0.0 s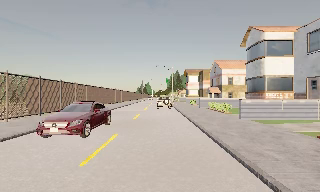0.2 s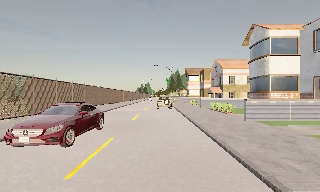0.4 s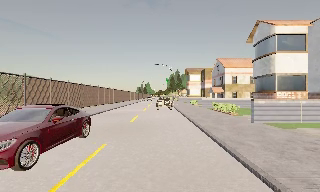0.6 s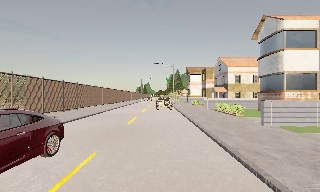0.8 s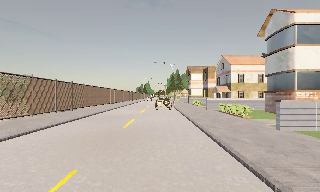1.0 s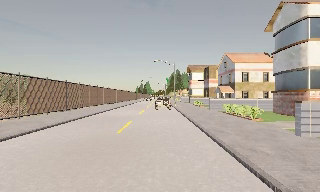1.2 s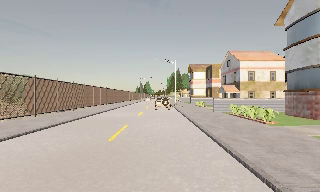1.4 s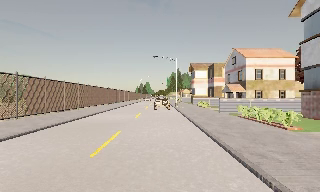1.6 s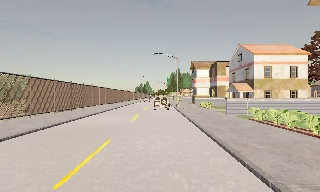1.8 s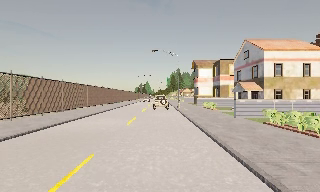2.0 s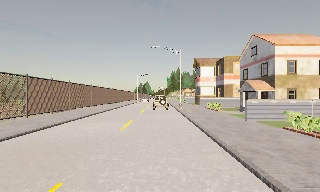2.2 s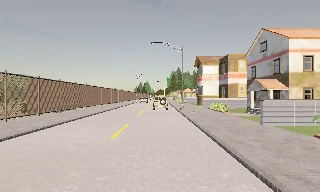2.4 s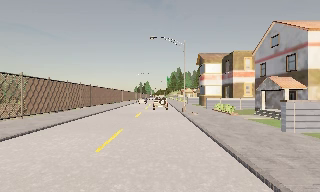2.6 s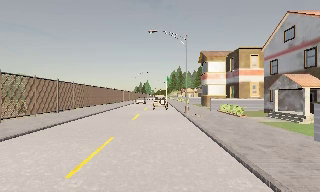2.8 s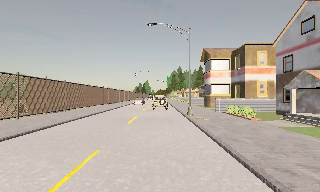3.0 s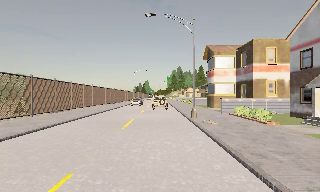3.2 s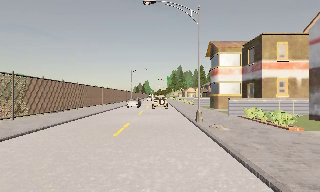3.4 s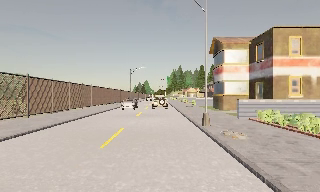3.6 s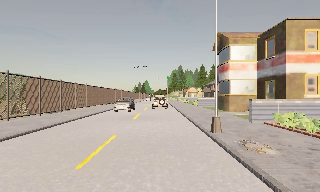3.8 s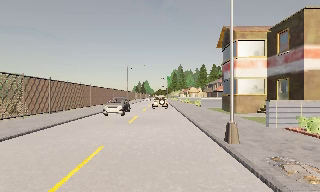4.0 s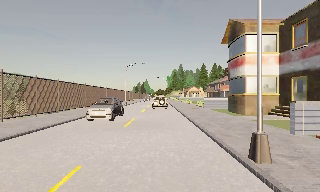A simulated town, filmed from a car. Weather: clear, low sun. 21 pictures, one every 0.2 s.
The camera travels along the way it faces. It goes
forward.
0.0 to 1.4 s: The camera travels forward, about 8 m, so what stands in front looms larger. It gains speed.
1.4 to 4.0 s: The camera travels forward, about 20 m, so what stands in front looms larger.
The film runs forward here.
